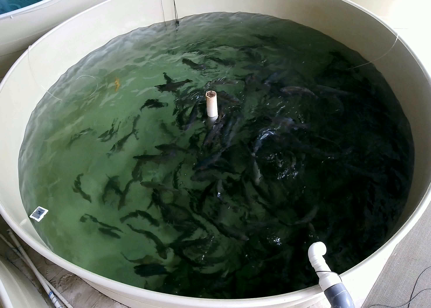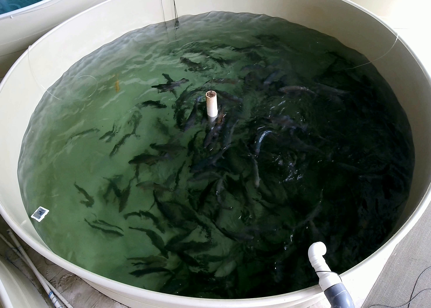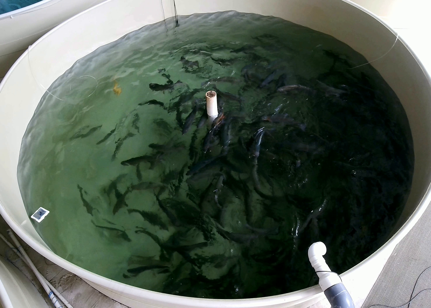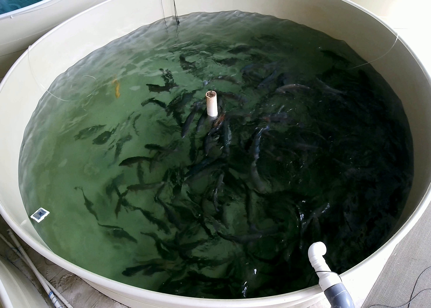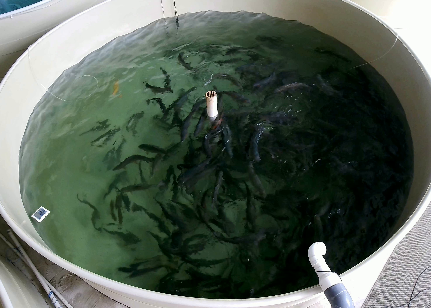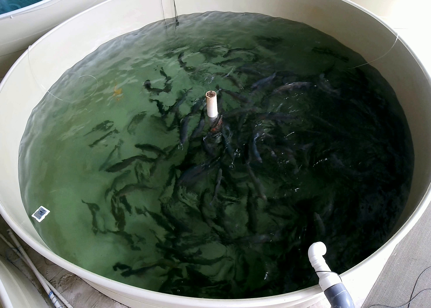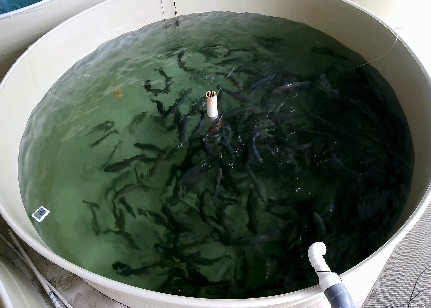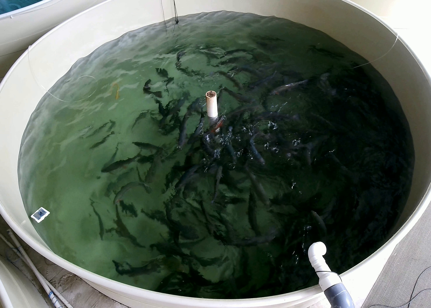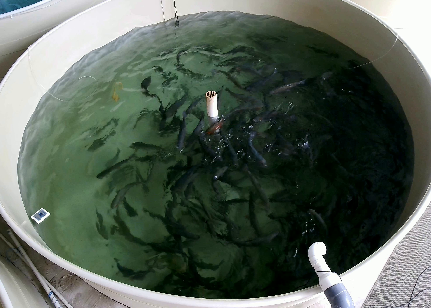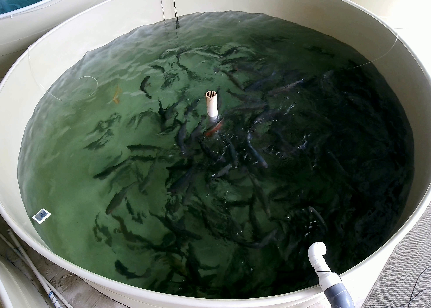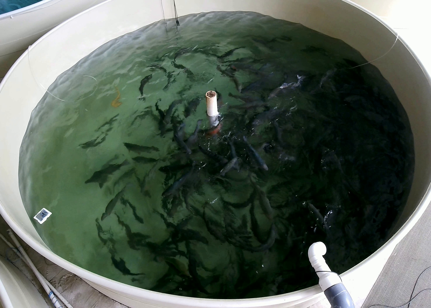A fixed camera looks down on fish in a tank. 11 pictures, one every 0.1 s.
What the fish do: Foraging.
